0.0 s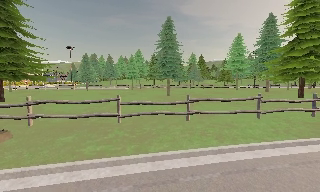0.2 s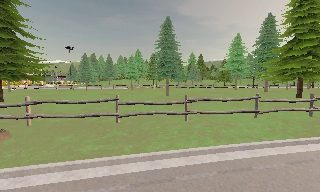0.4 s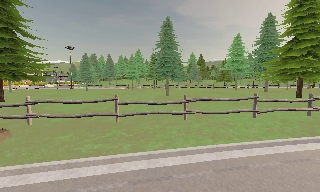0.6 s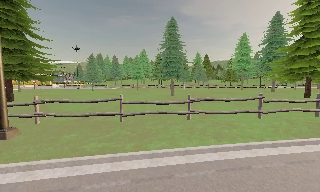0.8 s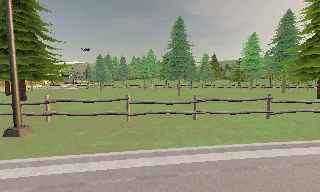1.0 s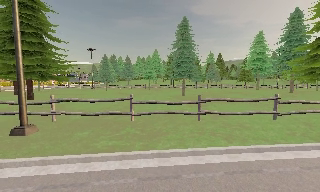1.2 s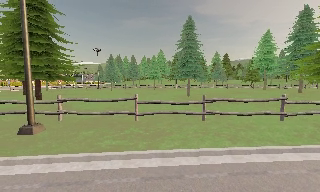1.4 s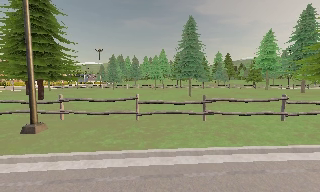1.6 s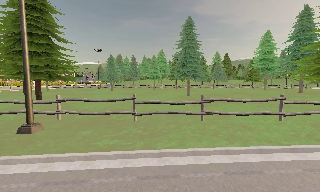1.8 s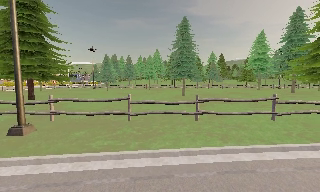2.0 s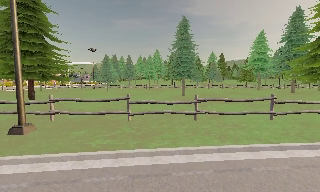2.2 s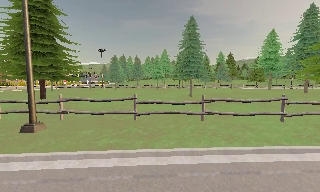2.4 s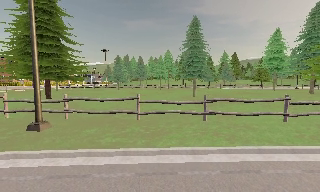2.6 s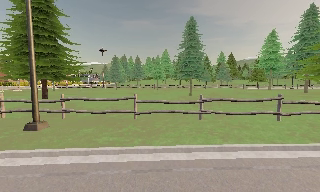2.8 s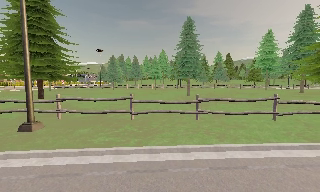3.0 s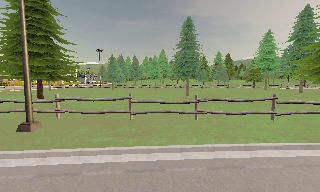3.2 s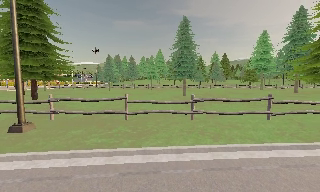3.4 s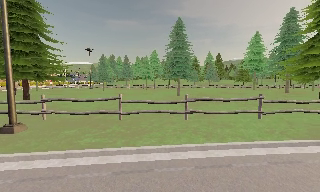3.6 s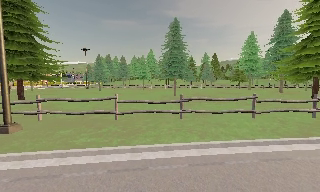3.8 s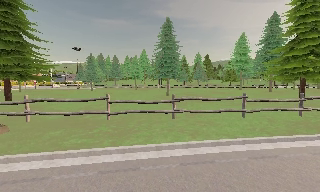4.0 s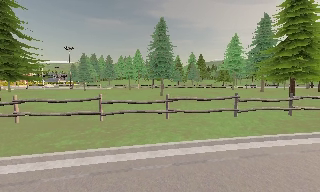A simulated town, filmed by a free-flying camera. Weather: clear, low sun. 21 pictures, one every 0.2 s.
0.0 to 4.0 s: The camera travels to its right and backward, about 1 m, so close, fixed things drift to the left.
The film runs forward here.
